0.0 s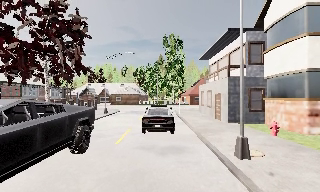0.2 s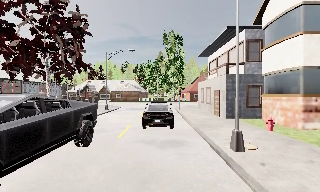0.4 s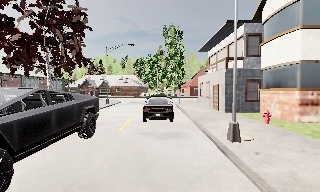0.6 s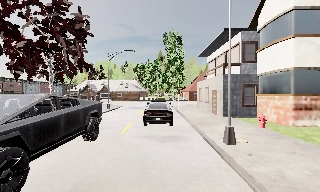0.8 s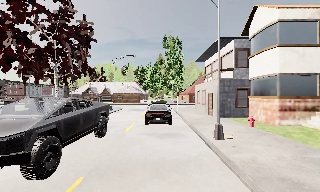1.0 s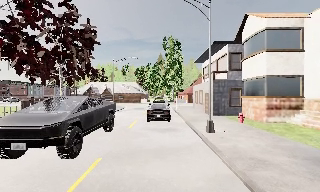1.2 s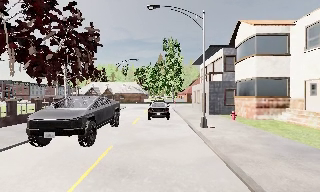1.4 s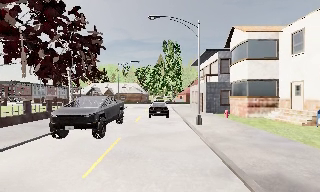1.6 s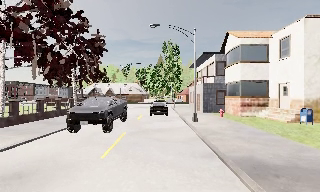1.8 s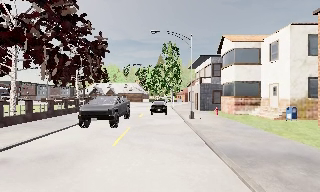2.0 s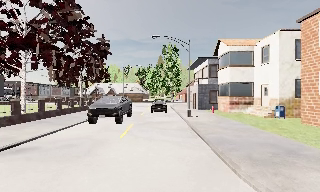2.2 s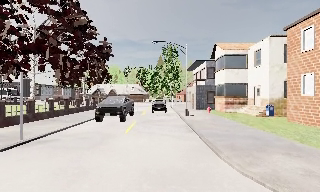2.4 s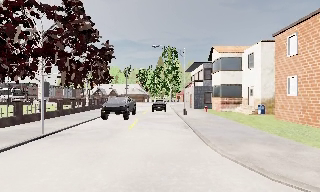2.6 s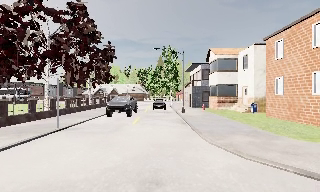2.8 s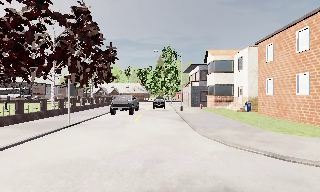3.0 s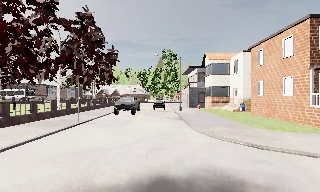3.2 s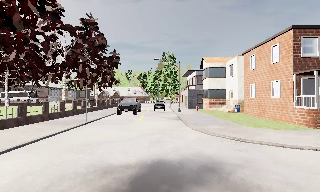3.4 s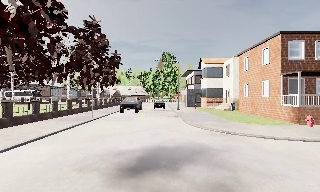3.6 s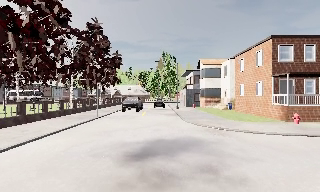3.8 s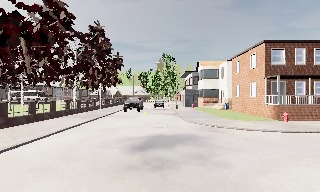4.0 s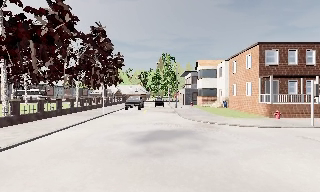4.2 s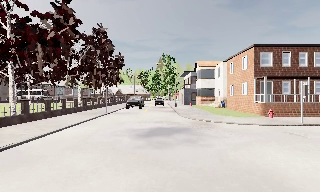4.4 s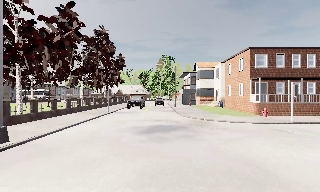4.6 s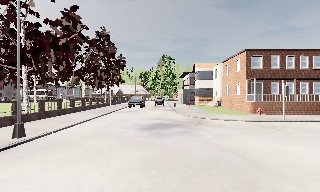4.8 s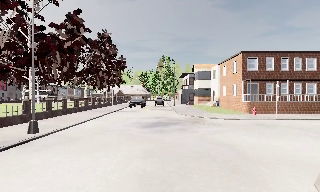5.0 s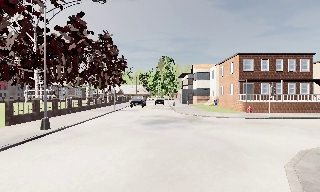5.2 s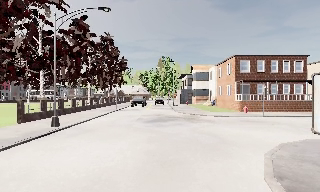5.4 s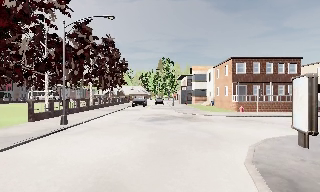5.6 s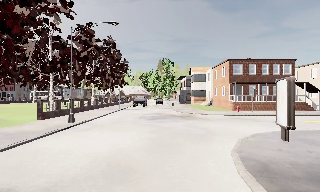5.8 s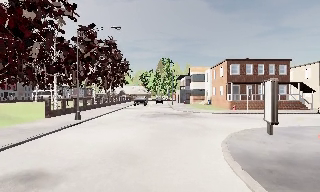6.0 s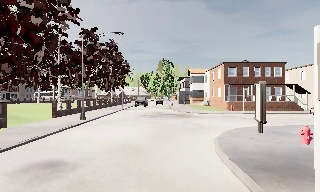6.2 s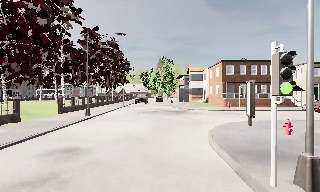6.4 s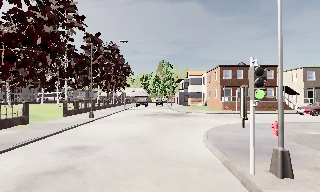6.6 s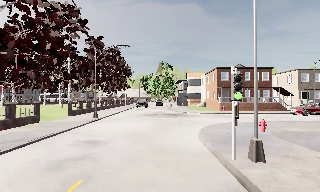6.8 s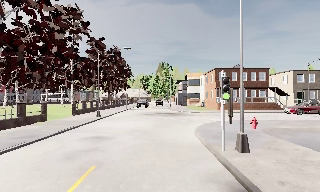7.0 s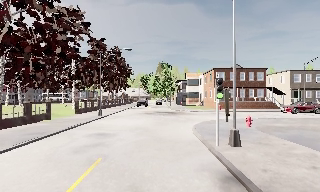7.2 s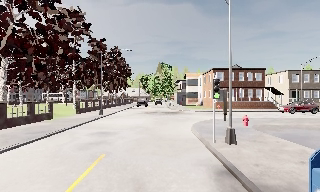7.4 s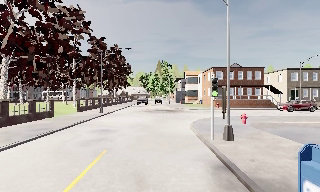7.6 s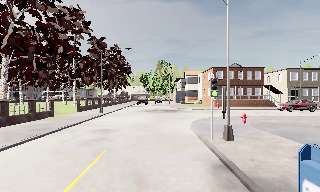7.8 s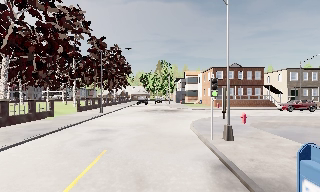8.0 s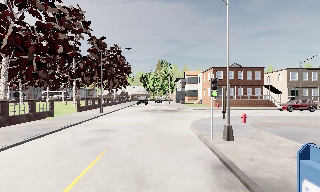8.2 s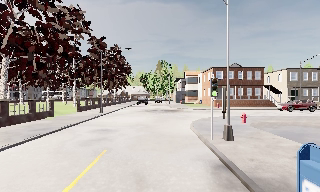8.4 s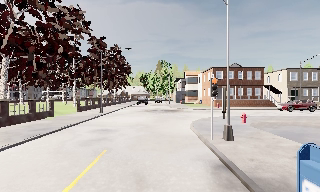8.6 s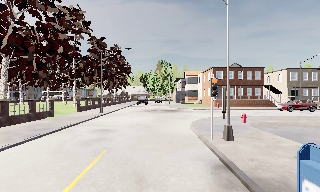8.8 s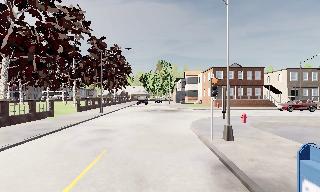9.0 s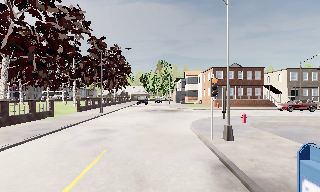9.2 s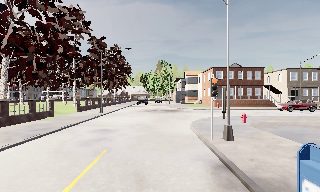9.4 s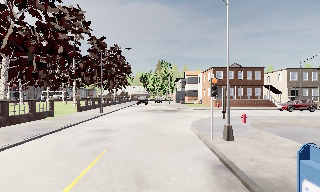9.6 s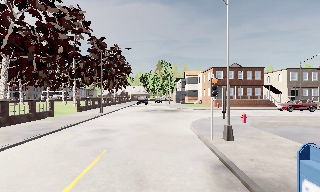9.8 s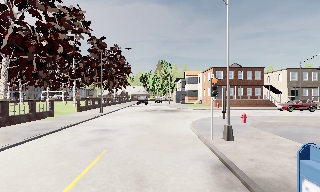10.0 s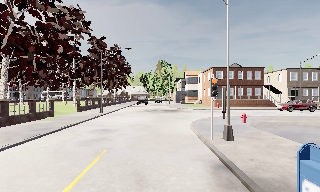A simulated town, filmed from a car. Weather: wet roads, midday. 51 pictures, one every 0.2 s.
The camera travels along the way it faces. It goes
backward.
0.0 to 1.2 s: The camera travels backward, about 4.5 m, so what stands in front gets smaller. It gains speed.
1.2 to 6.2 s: The camera travels backward, about 25 m, so what stands in front gets smaller.
6.2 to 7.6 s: The camera travels backward, about 4 m, so what stands in front gets smaller. It loses speed.
7.6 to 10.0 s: The camera keeps its place and its aim.
The film runs backward here.
